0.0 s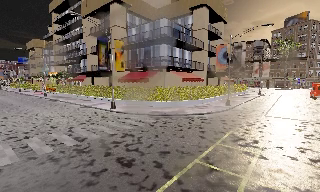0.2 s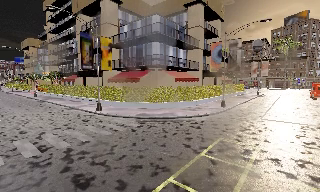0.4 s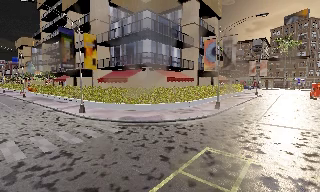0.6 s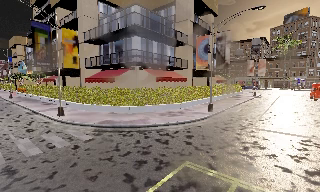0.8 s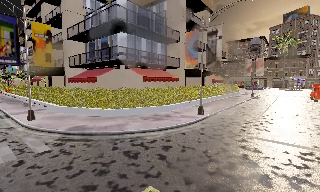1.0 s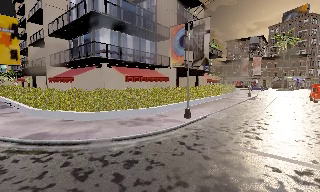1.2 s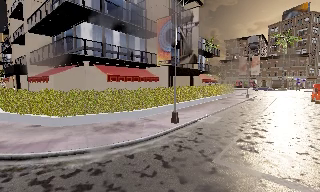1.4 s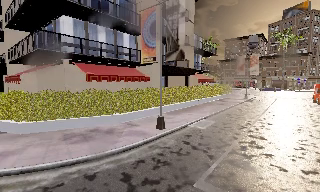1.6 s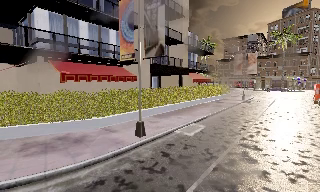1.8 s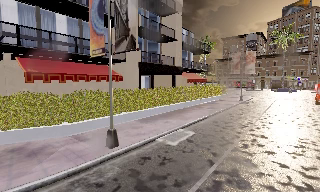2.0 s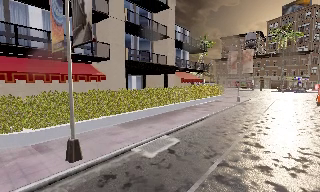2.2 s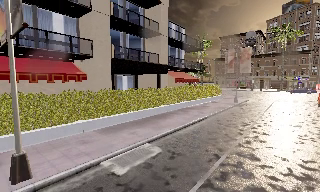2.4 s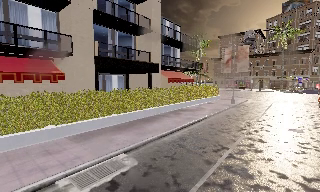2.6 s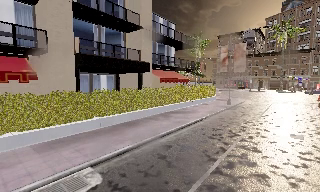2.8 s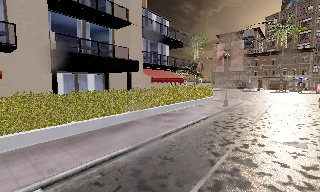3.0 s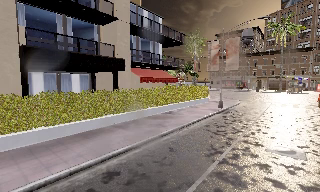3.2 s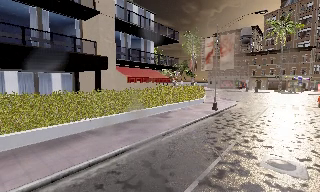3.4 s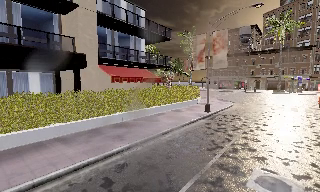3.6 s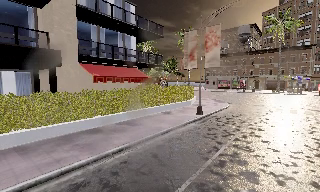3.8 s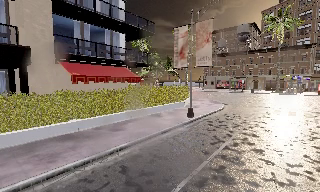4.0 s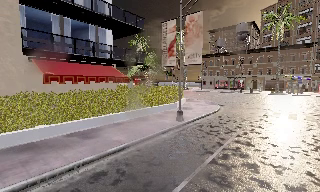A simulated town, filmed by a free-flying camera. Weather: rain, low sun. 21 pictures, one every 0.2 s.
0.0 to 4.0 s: The camera travels forward and to its right, about 30 m, so what stands in front looms larger.
The film runs backward here.
